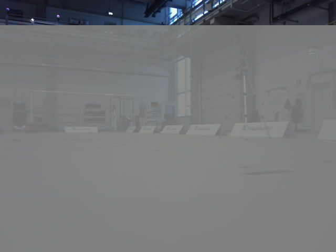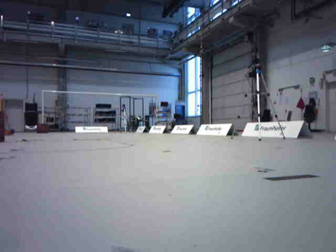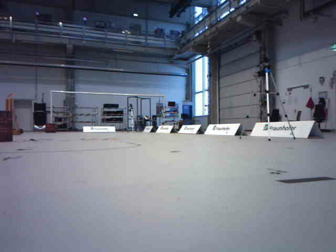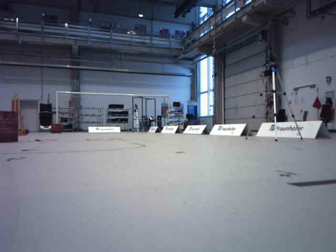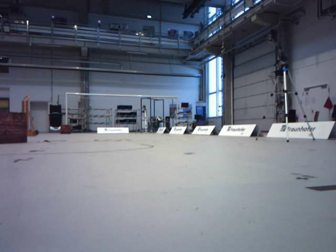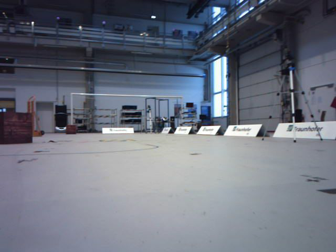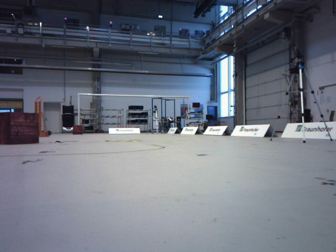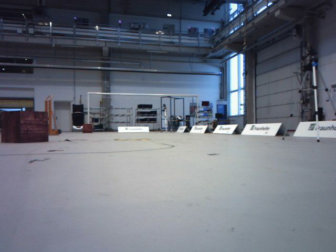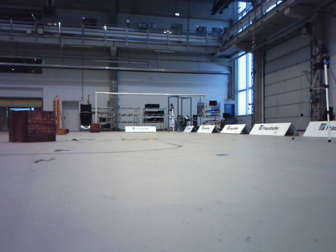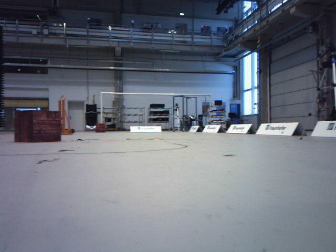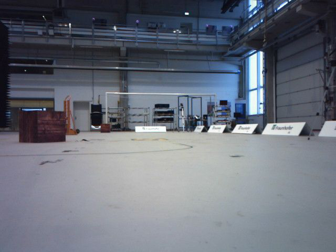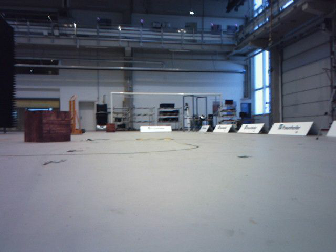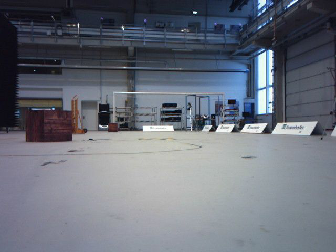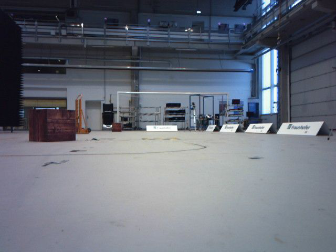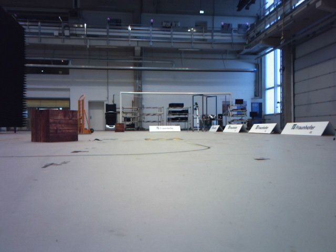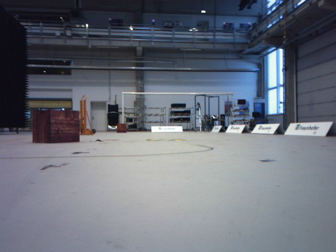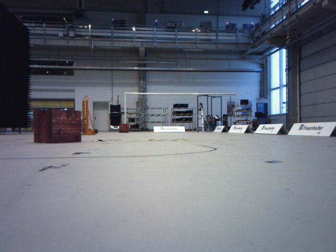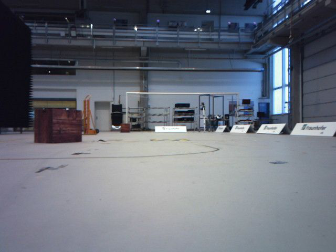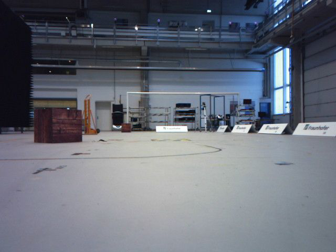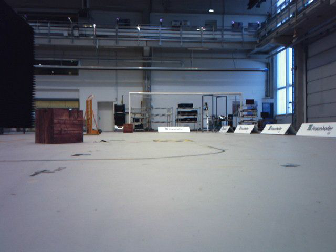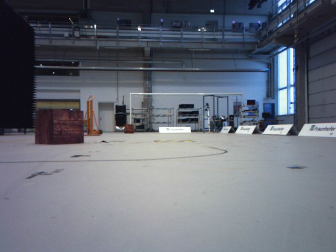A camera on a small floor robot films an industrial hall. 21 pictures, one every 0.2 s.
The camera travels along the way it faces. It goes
forward.
0.0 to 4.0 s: The camera swings to its left by about 15 degrees, and the scene slides to the right. It travels forward, about 0.8 m, so what stands in front looms larger.
The film runs forward here.
